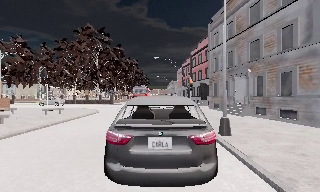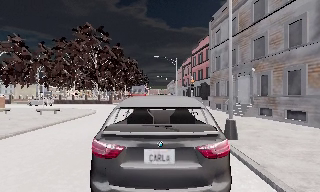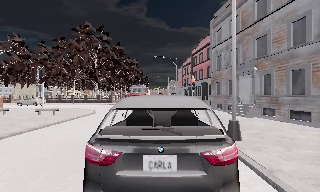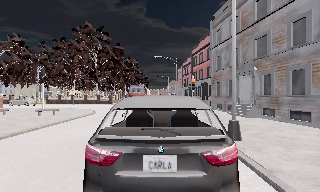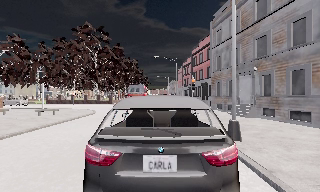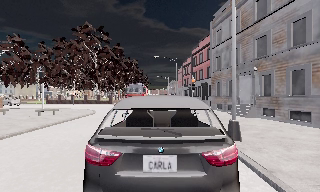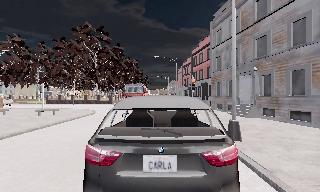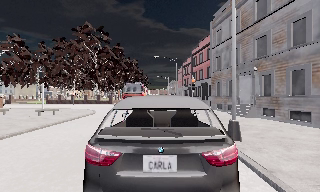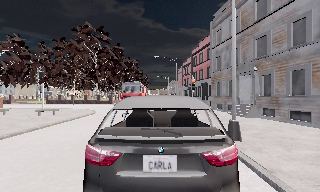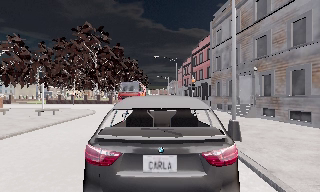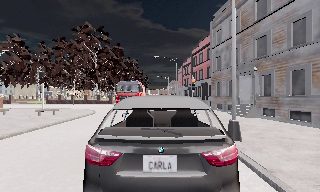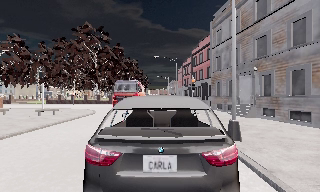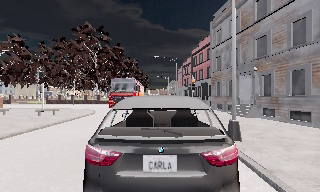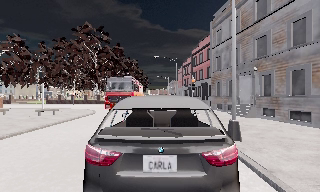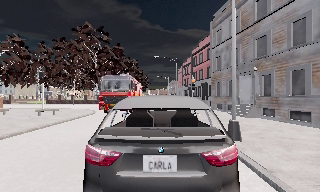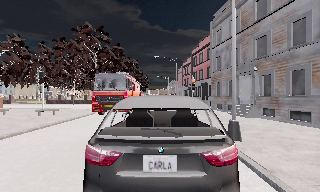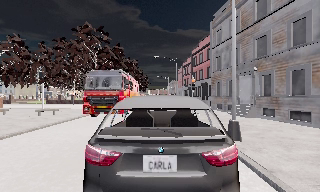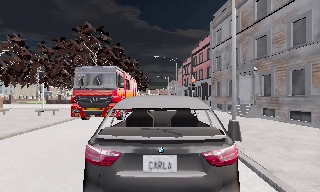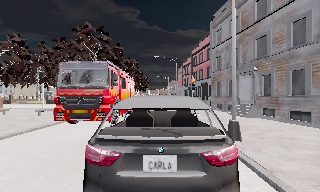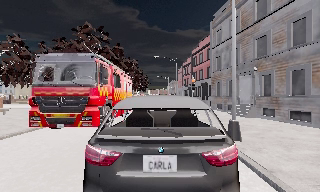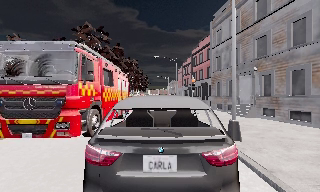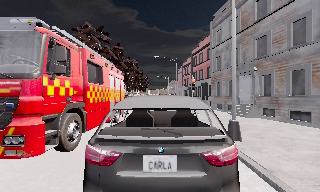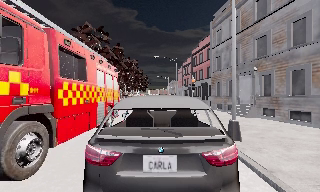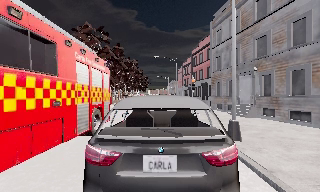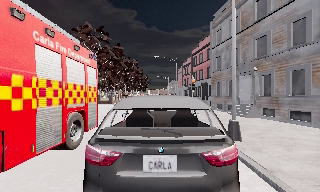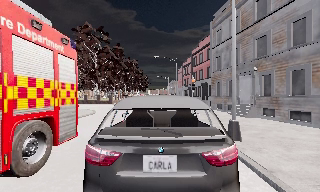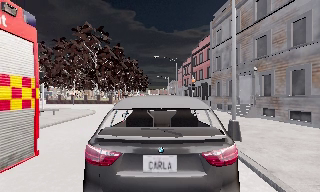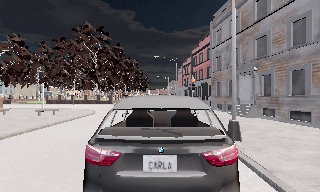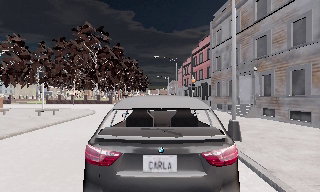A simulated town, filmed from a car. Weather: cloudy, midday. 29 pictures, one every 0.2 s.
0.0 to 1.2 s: The camera travels forward, about 1 m, so what stands in front looms larger. It loses speed.
1.2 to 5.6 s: The camera keeps its place and its aim.
The film runs forward here.
